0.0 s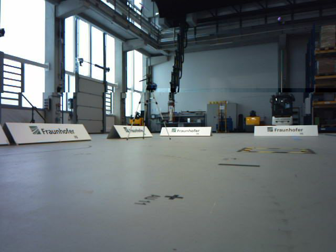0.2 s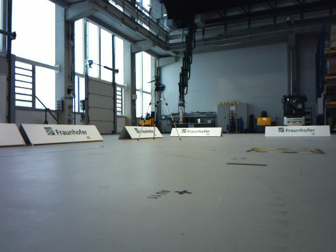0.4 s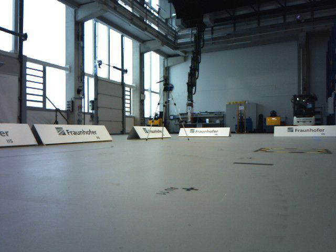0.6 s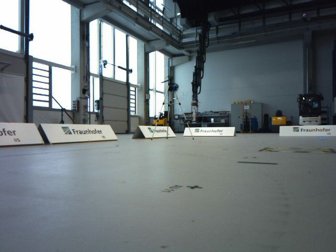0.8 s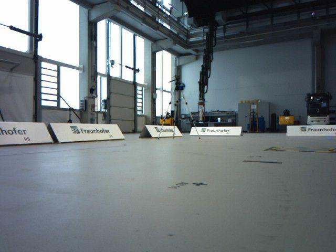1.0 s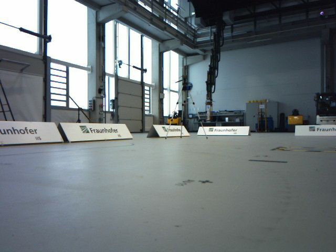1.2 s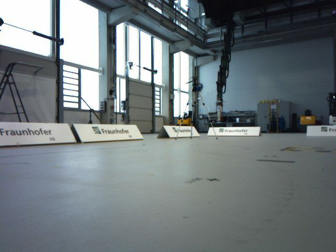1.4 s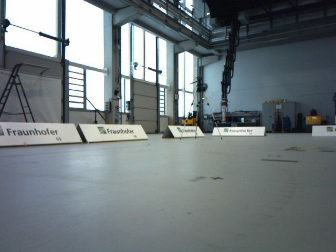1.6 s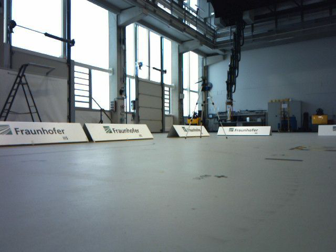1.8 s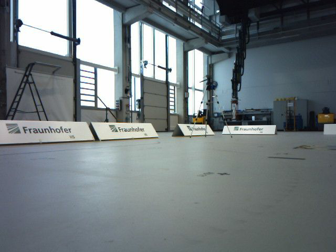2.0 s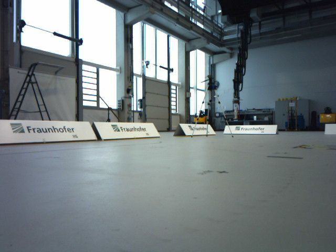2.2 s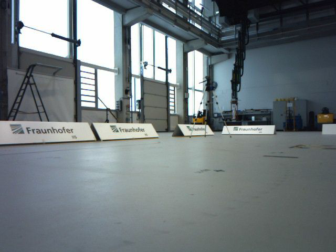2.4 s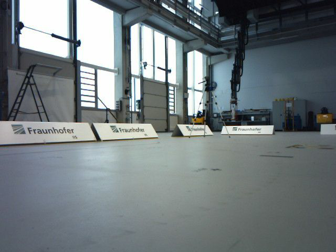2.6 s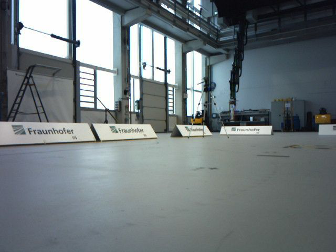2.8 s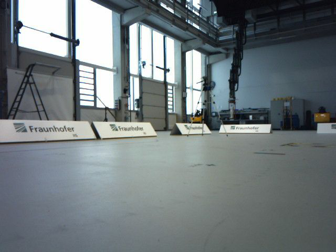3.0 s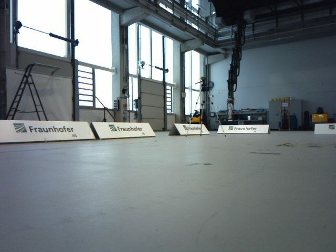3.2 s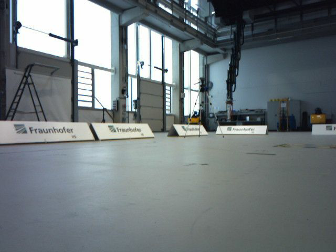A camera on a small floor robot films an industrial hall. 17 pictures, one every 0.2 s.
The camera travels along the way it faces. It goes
backward.
0.0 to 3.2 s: The camera swings to its left by about 10 degrees, and the scene slides to the right. It travels backward, about 0.6 m, so what stands in front gets smaller.
The film runs backward here.
